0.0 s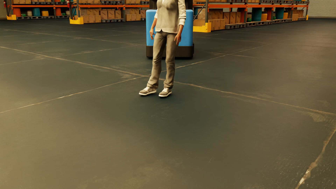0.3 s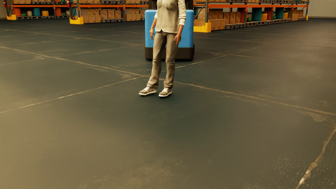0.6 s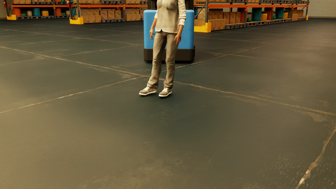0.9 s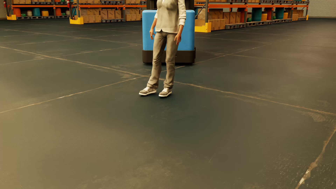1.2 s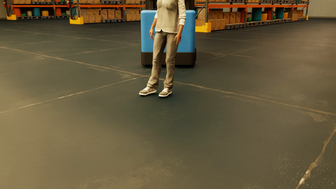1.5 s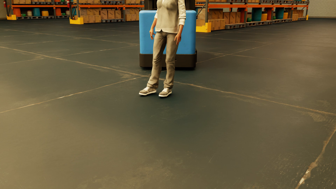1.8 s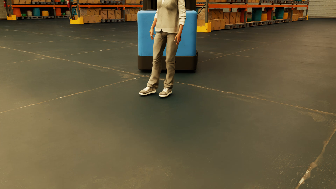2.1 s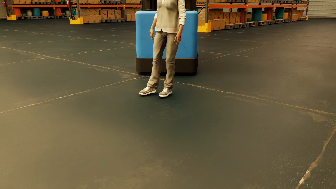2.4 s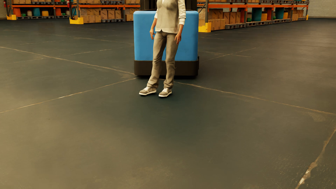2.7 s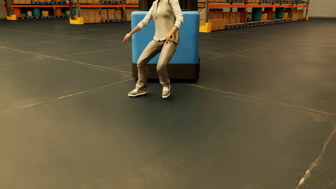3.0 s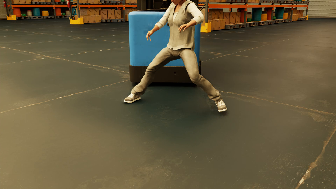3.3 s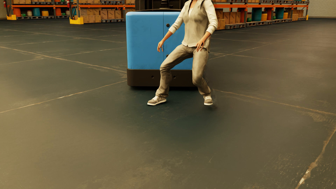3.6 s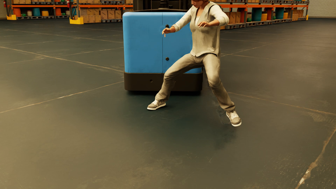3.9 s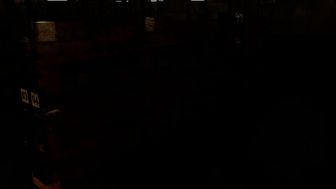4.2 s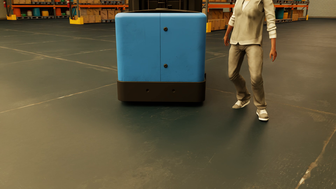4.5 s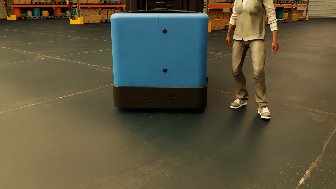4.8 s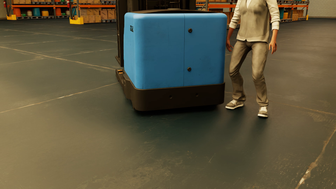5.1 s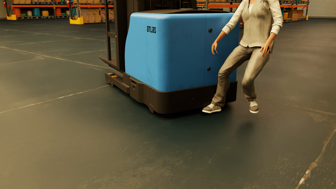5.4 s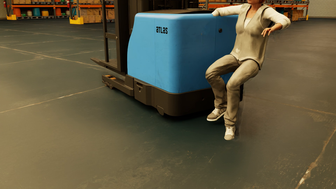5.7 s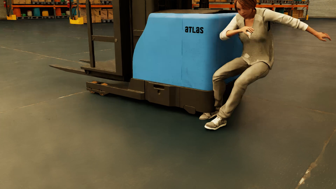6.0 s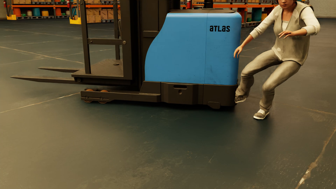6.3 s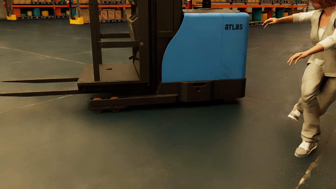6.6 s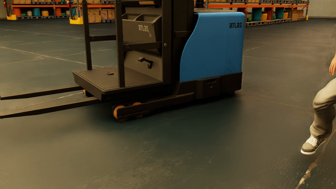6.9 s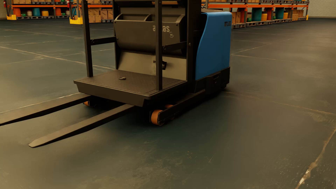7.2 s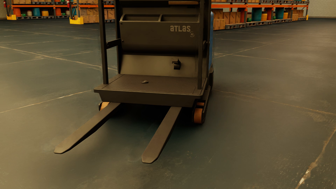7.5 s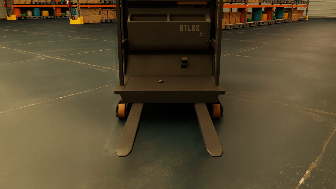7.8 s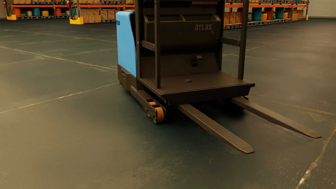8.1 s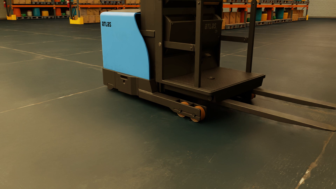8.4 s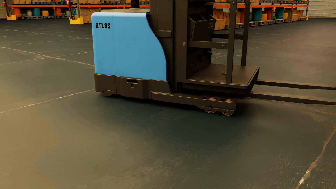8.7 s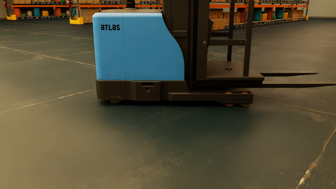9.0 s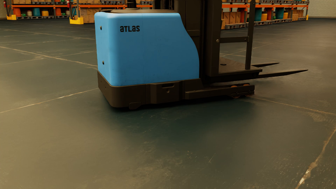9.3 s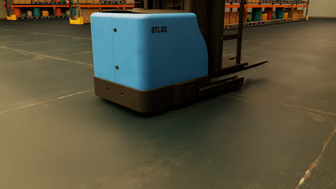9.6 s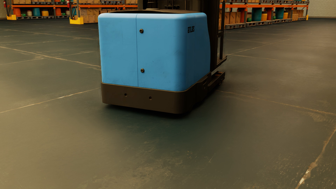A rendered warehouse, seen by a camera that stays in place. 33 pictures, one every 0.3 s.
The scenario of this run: Near miss between a forklift and a person.
